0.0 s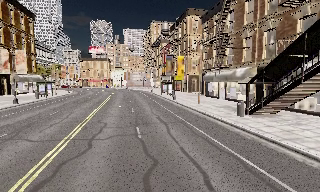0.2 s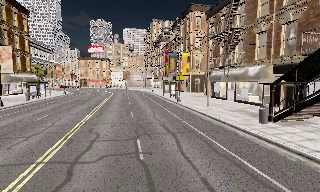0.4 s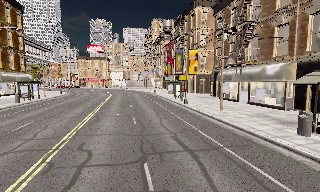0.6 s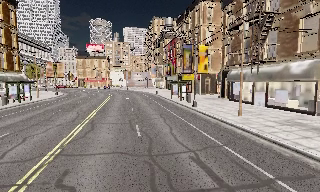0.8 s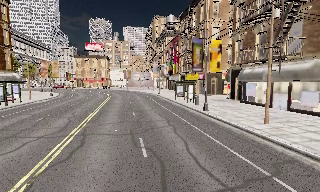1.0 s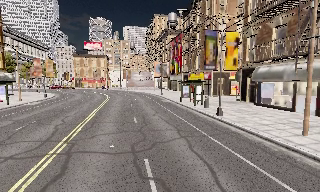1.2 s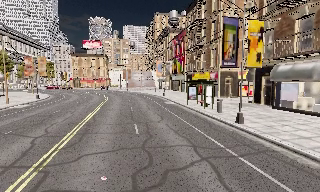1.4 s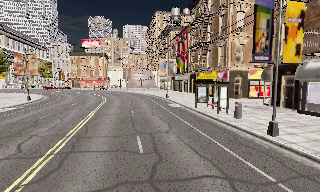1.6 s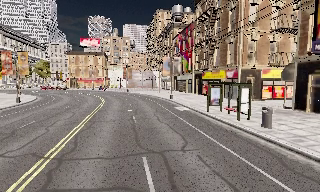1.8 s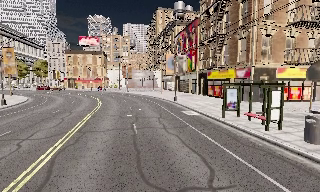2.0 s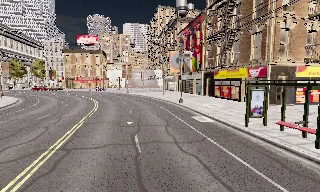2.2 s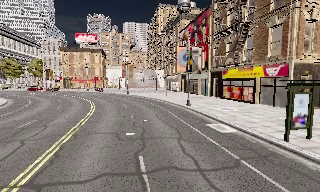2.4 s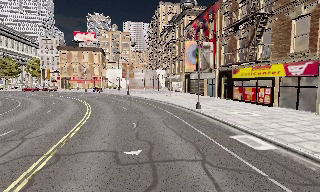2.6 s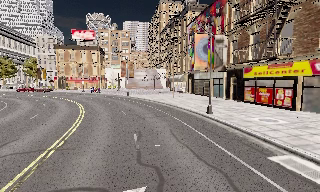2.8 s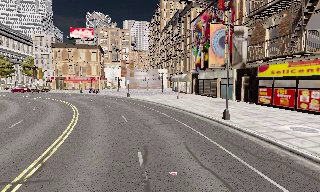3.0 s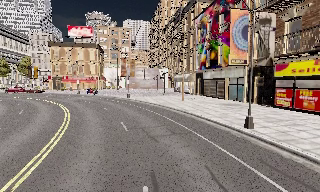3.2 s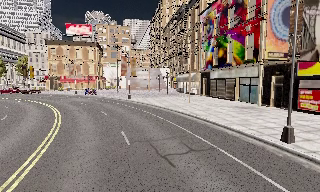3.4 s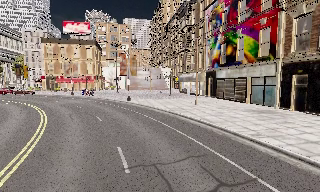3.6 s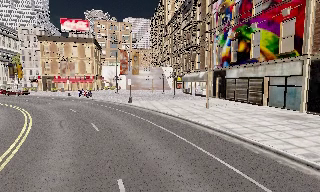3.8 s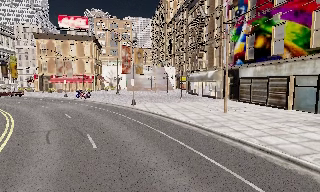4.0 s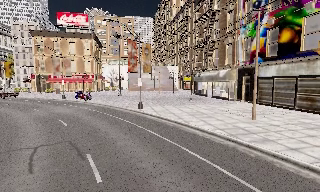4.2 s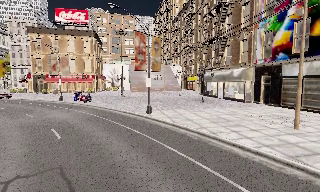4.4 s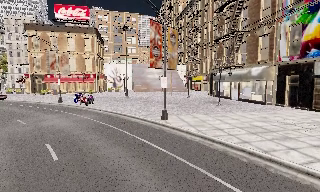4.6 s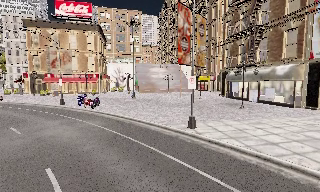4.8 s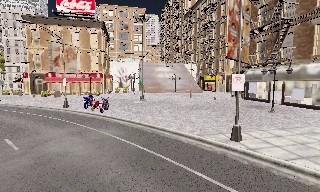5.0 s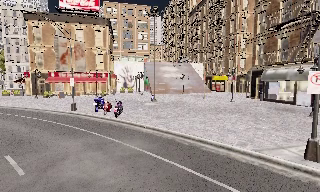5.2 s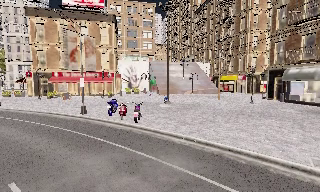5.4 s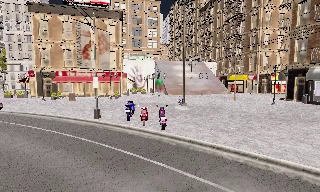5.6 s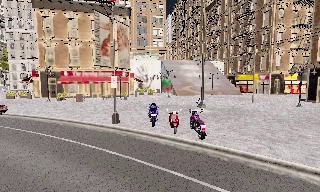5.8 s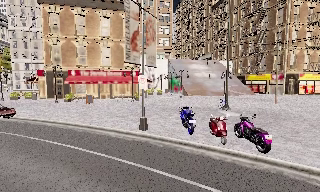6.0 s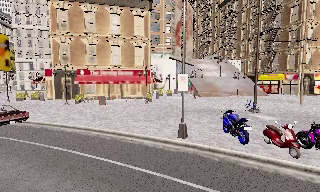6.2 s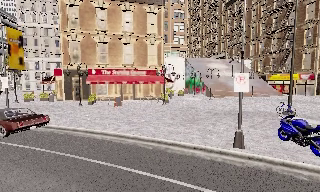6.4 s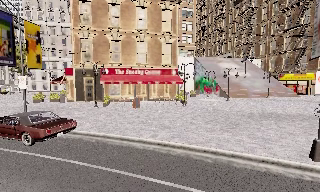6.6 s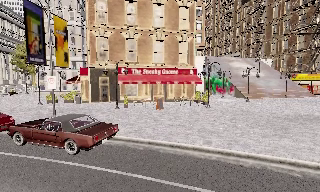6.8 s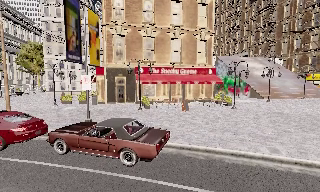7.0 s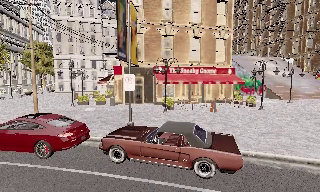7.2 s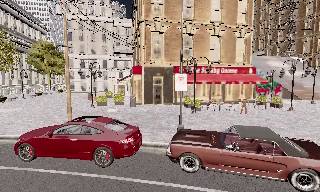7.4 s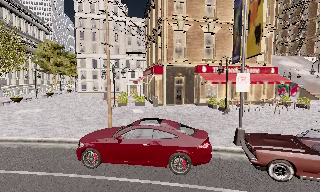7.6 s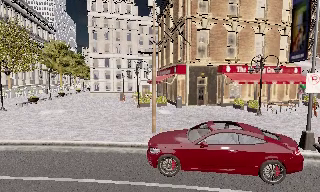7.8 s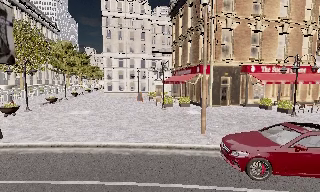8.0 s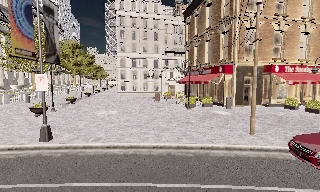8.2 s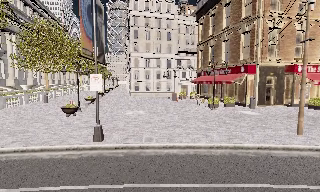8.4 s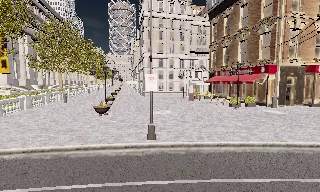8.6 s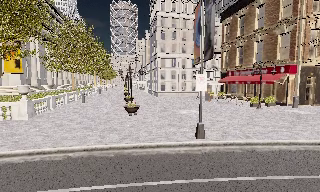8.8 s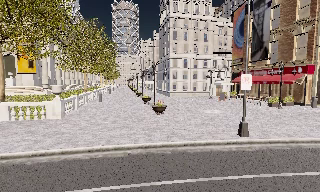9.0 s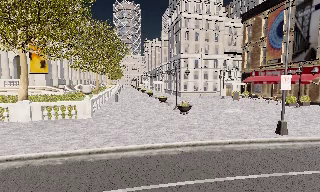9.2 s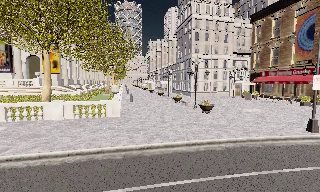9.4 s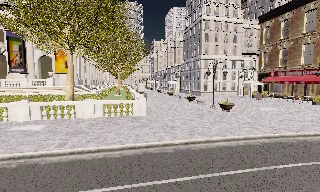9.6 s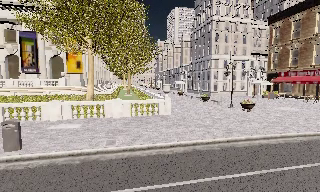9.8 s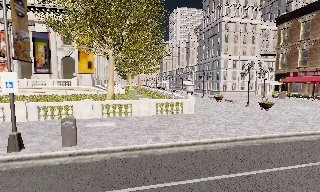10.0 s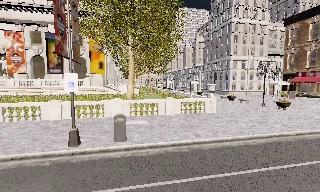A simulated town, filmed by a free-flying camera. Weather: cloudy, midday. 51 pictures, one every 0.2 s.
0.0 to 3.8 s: The camera travels forward, about 45 m, so what stands in front looms larger.
3.8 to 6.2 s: The camera travels forward and to its left, about 30 m, so what stands in front looms larger.
6.2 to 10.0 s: The camera travels to its left, about 45 m, so close, fixed things drift to the right.
The film runs forward here.
